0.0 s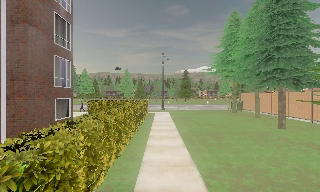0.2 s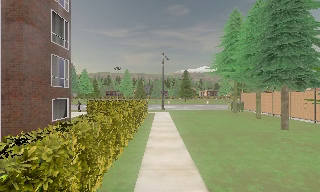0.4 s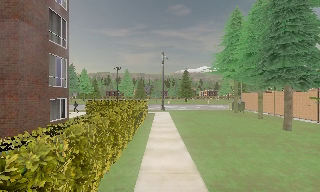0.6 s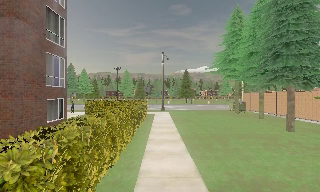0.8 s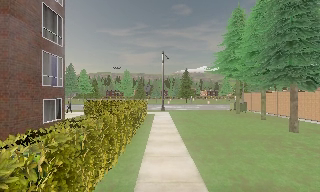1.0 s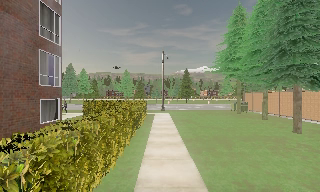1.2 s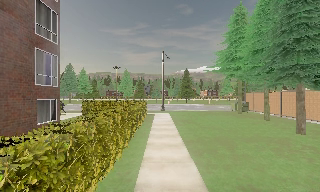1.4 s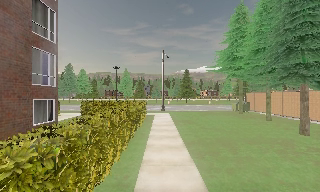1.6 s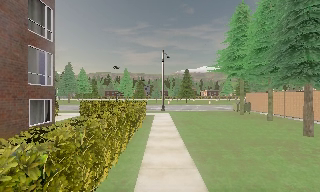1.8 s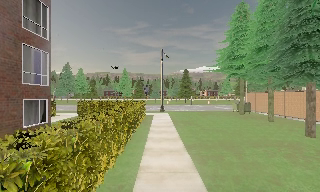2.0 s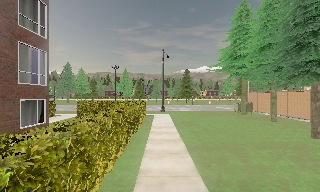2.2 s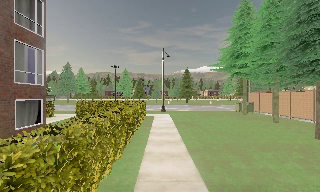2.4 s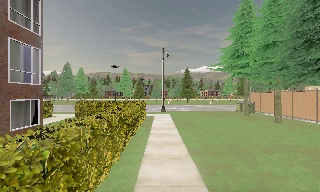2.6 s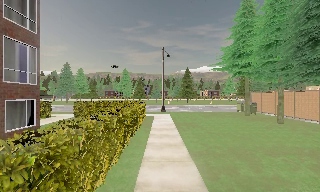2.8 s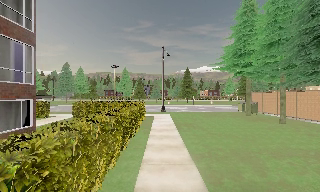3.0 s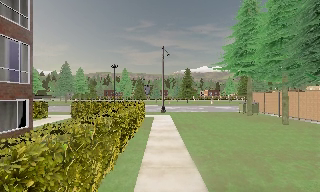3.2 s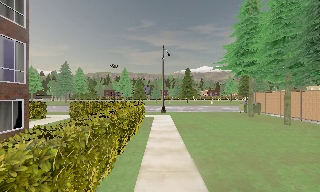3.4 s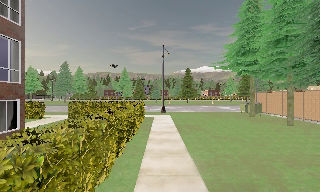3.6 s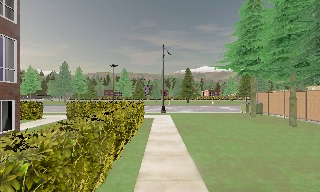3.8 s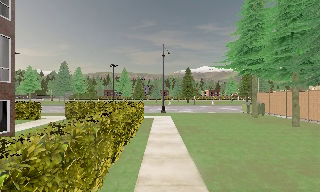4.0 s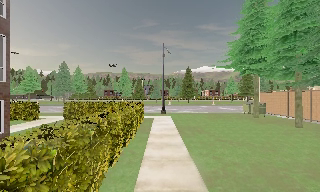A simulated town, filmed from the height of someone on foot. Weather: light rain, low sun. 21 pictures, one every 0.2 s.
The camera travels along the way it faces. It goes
forward.
0.0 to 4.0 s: The camera travels forward, about 6 m, so what stands in front looms larger.
The film runs forward here.
